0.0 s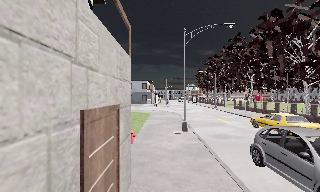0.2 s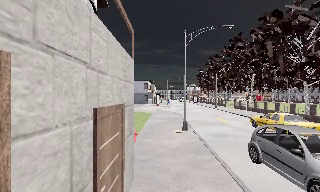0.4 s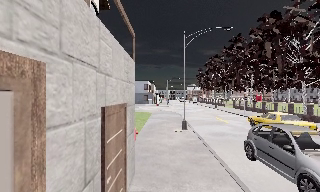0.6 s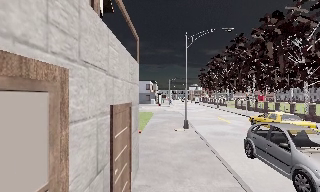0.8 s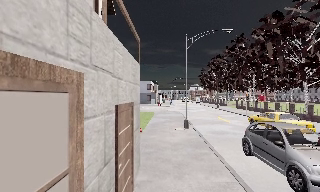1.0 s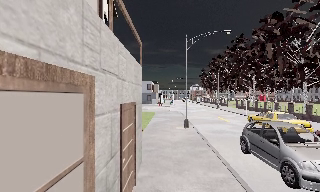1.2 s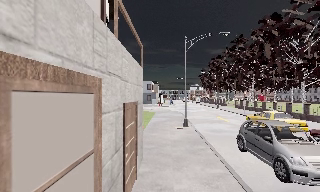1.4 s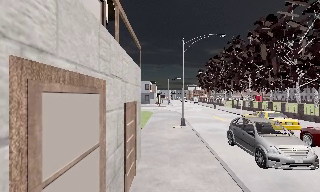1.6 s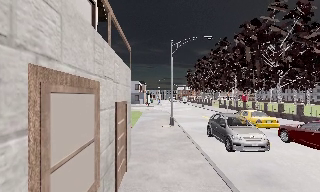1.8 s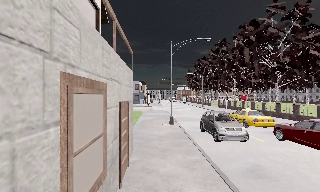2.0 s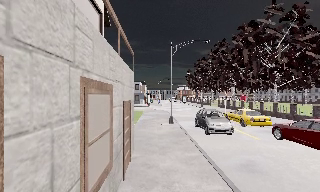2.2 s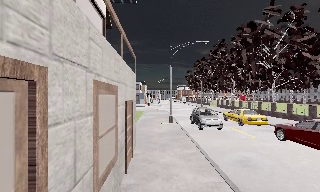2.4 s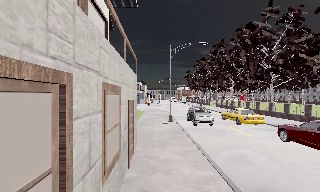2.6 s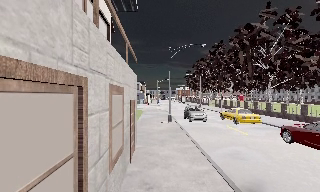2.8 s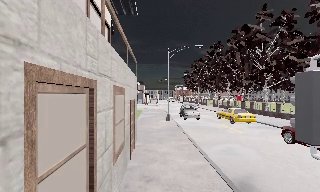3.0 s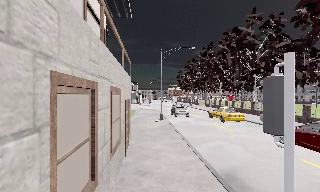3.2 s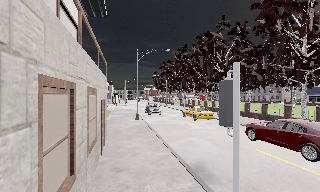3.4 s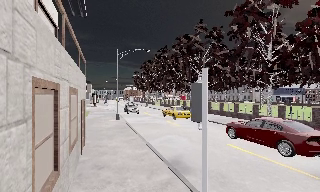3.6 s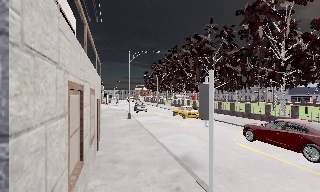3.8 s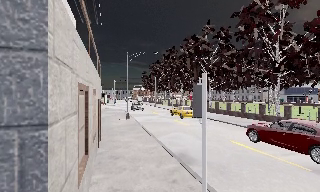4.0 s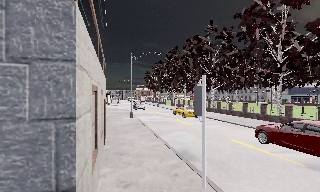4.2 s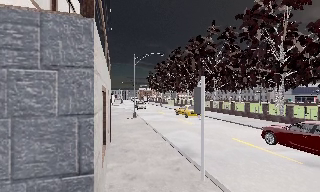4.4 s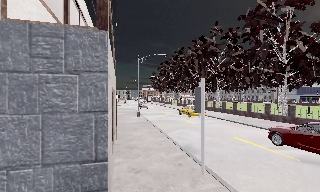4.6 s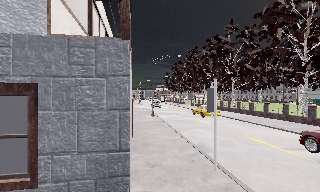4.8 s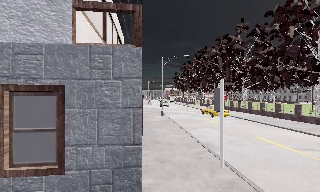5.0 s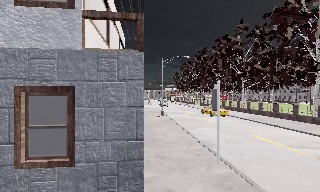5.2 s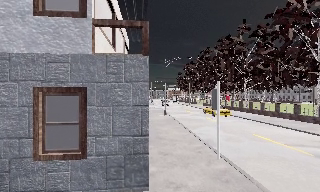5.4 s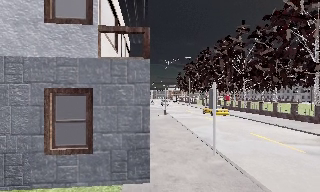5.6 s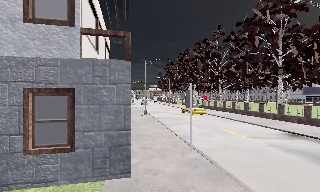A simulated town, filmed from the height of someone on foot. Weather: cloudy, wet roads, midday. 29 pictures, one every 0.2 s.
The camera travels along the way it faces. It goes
backward.
0.0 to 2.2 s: The camera travels backward, about 3.5 m, so what stands in front gets smaller.
2.2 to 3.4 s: The camera swings to its right by about 20 degrees, and the scene slides to the left. It travels backward, about 2.5 m, so what stands in front gets smaller.
3.4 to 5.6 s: The camera travels backward, about 4.5 m, so what stands in front gets smaller.
The film runs backward here.
